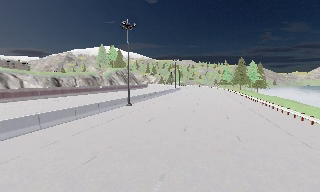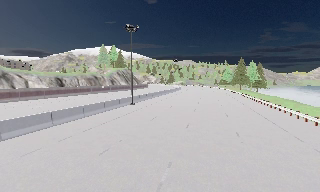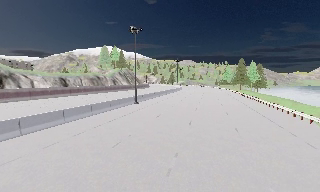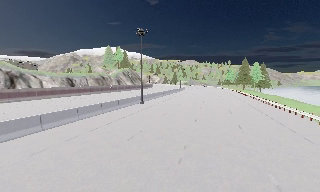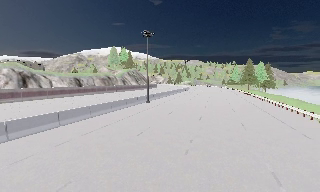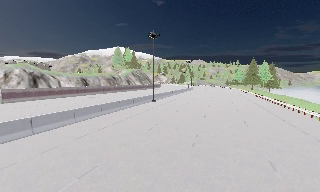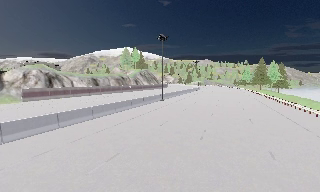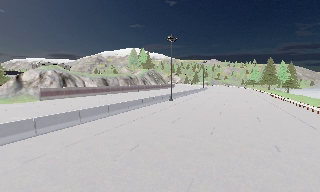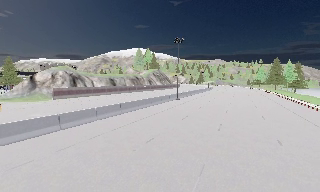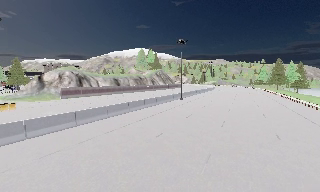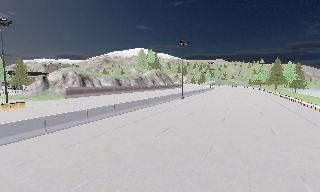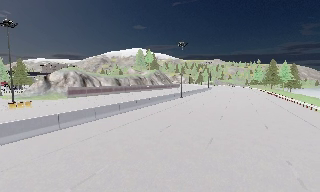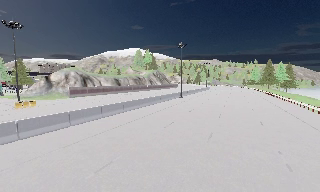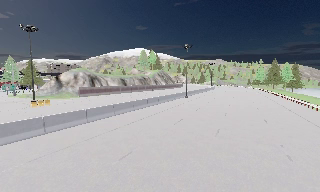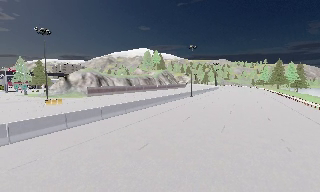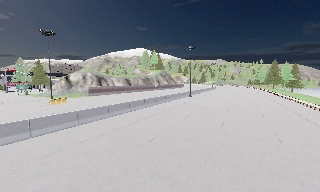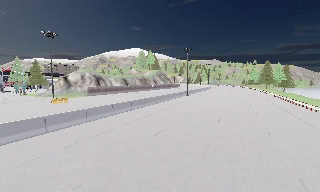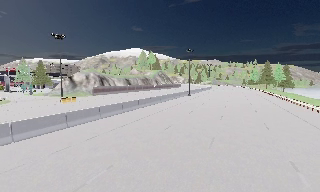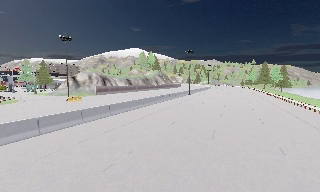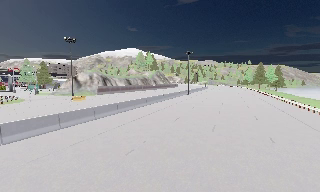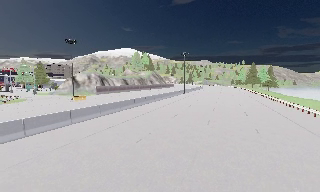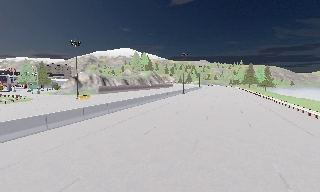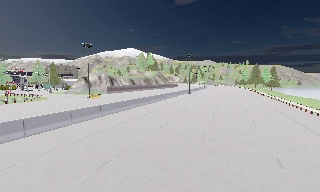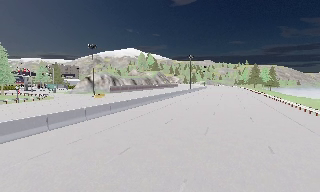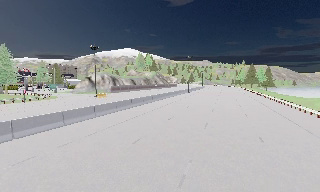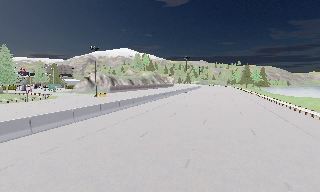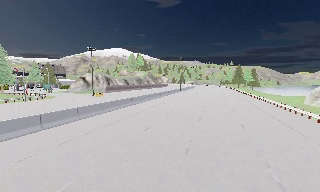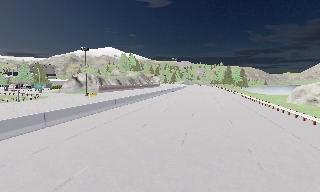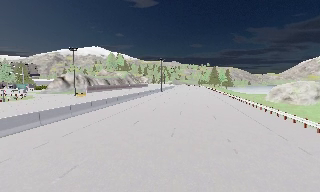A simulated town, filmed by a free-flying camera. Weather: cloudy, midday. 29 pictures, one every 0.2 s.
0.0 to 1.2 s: The camera travels backward, about 6 m, so what stands in front gets smaller.
1.2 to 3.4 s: The camera travels backward and to its left, about 13 m, so what stands in front gets smaller.
3.4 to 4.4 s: The camera travels backward, about 8 m, so what stands in front gets smaller.
4.4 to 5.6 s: The camera pans to its right, which is clockwise from overhead, by about 10 degrees. It travels backward, about 8 m, so what stands in front gets smaller.
The film runs backward here.
